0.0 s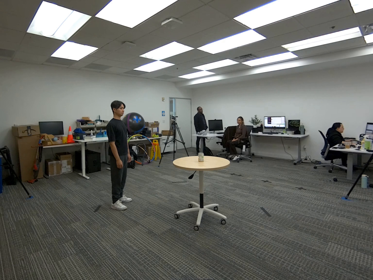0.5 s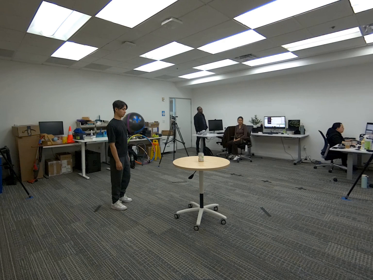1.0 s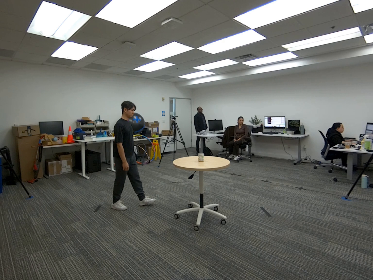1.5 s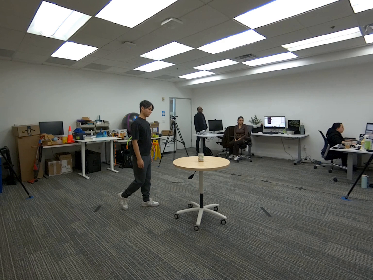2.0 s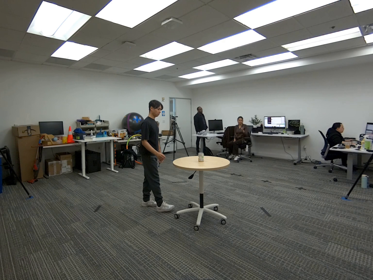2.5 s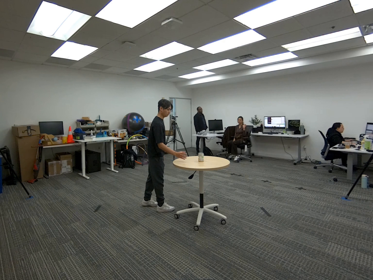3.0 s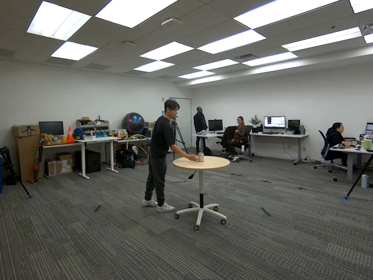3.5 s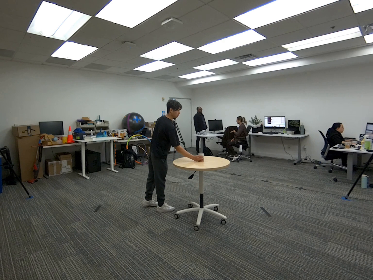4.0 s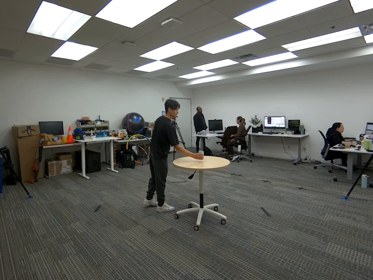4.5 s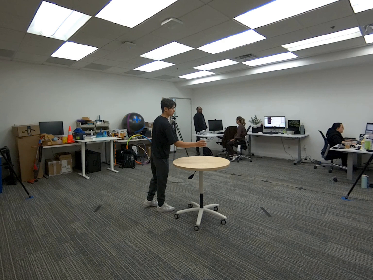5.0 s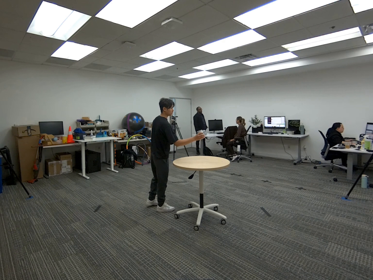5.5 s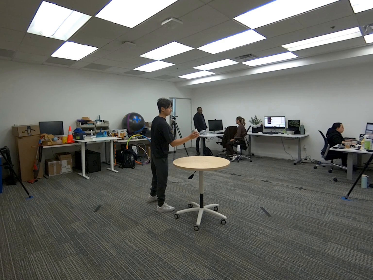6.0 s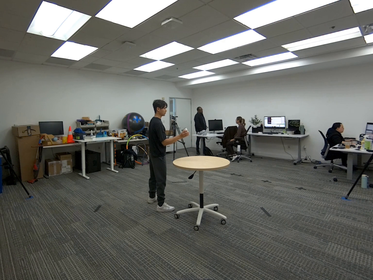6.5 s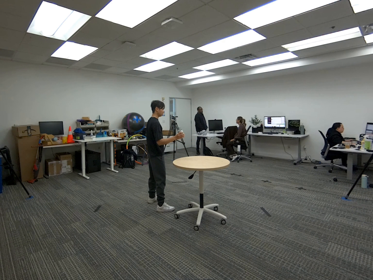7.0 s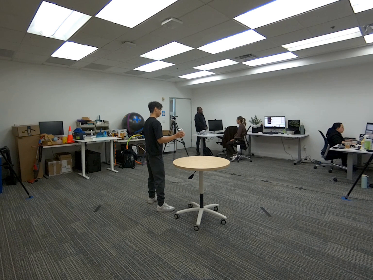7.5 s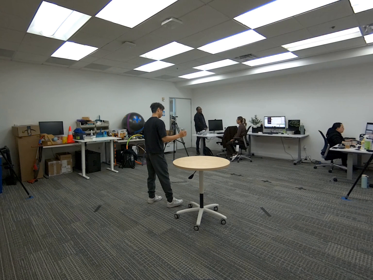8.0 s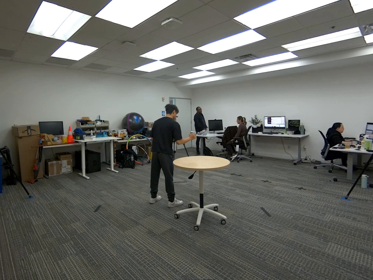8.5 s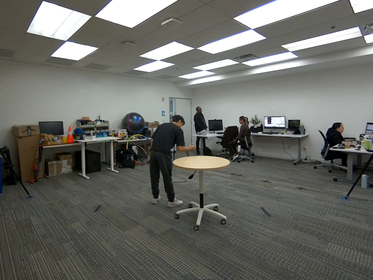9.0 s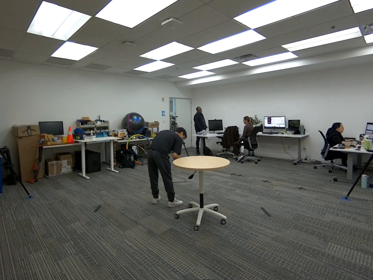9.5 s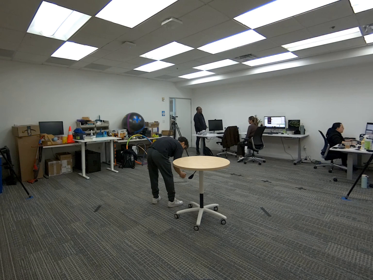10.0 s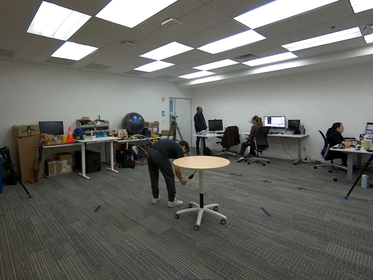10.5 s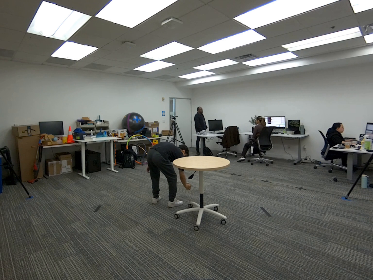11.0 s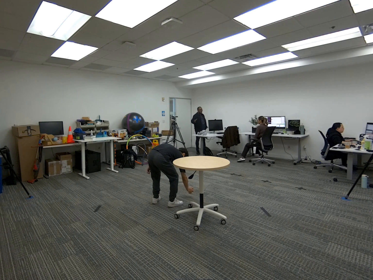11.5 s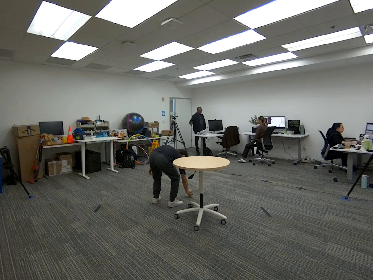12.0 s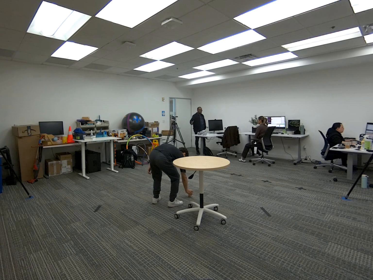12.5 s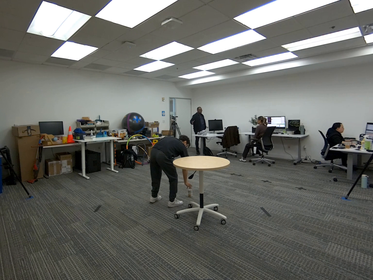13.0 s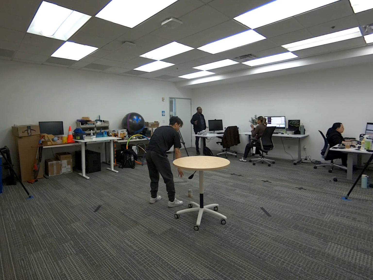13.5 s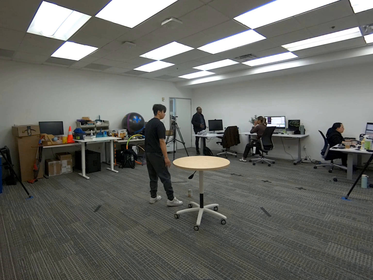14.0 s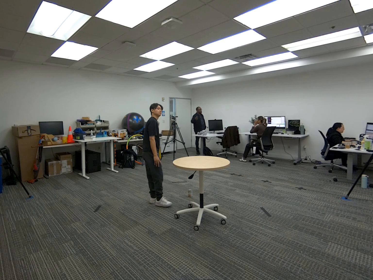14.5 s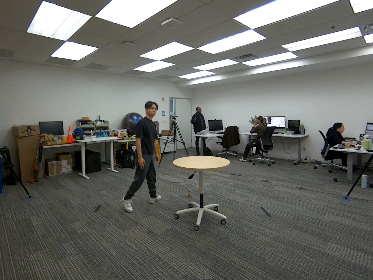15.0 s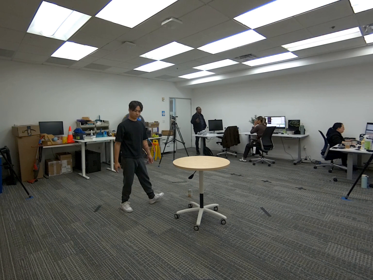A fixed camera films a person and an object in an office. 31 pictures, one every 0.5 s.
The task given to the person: Walk over to the corn can on the round table and pick up the corn can using your right hand. Place the corn can on the ground.
